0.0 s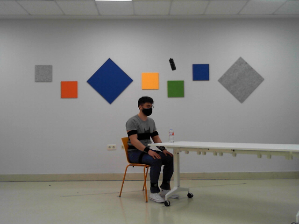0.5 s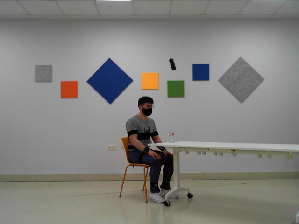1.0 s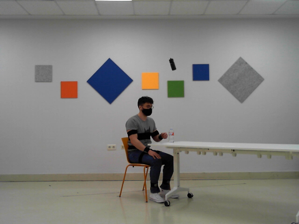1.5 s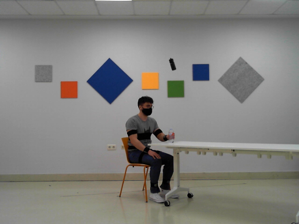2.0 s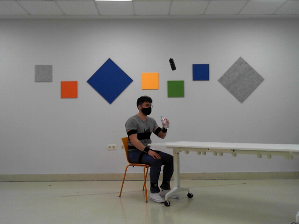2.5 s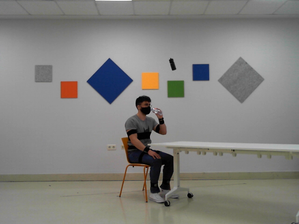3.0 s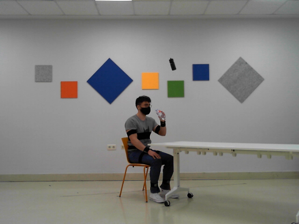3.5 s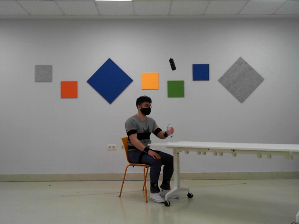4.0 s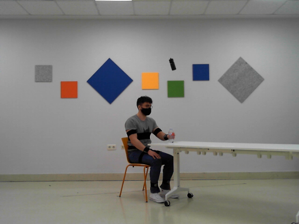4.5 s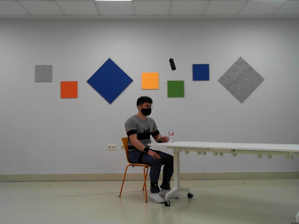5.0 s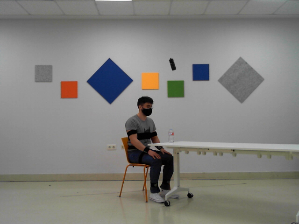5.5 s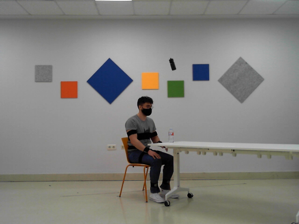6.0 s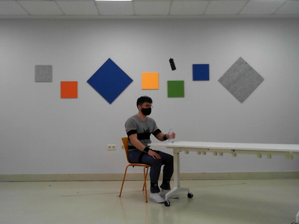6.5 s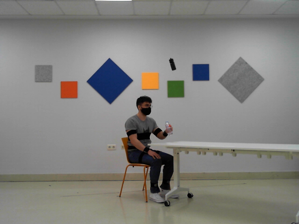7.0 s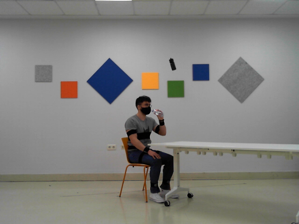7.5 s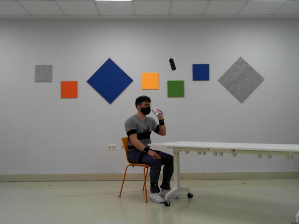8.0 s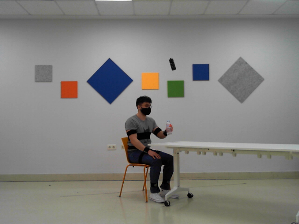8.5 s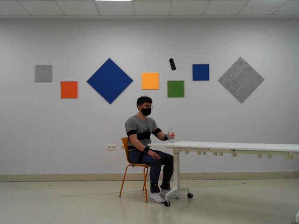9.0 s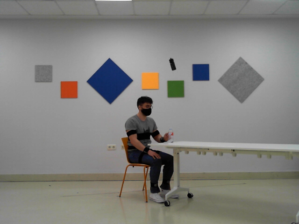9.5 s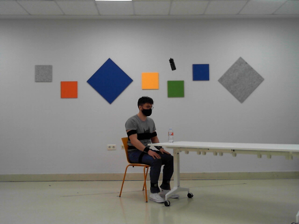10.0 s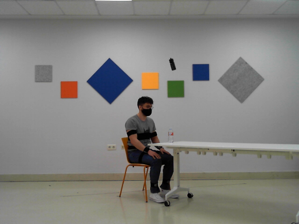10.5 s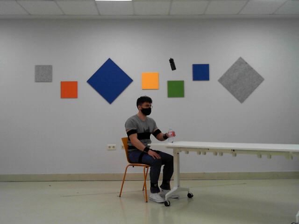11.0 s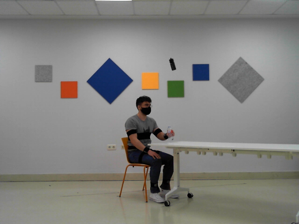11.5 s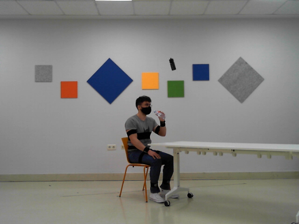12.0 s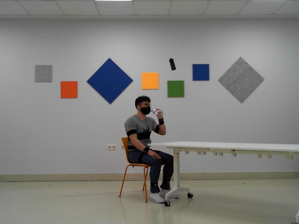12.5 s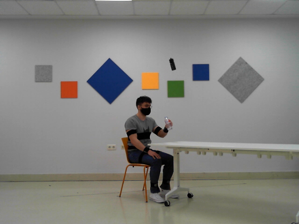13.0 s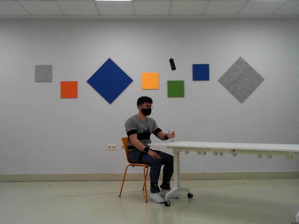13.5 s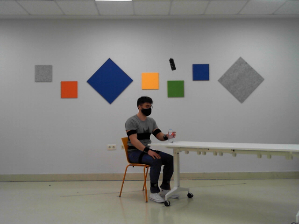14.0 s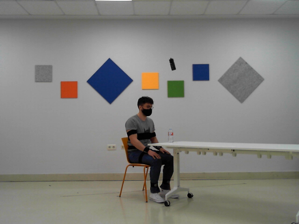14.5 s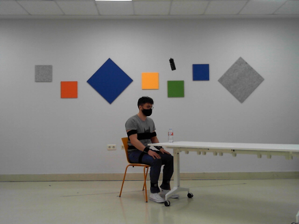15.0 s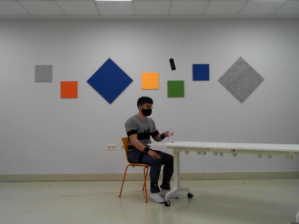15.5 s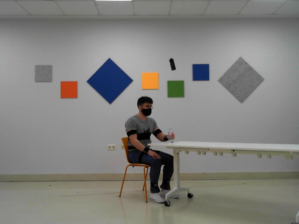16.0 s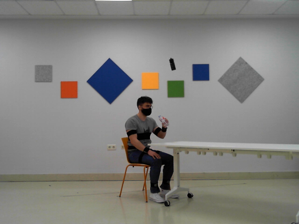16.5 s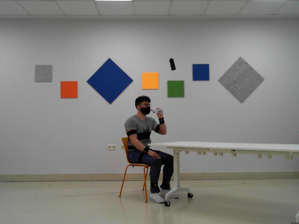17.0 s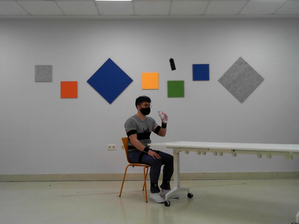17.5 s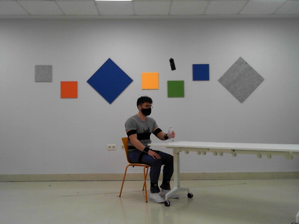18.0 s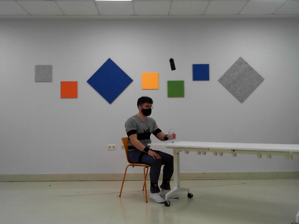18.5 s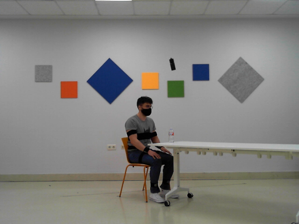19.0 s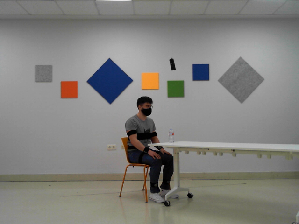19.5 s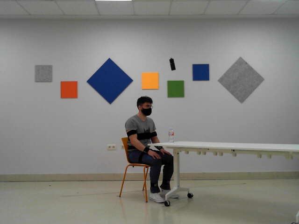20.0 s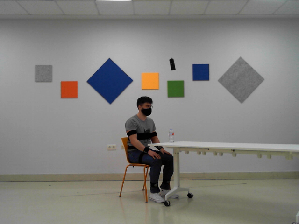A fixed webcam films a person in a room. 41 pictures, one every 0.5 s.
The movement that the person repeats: Drink from a bottle, left hand.
